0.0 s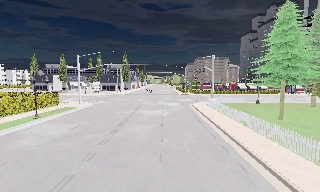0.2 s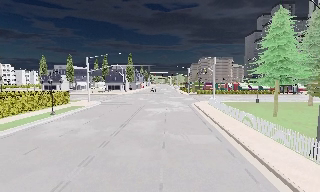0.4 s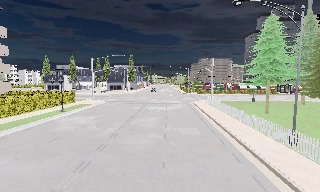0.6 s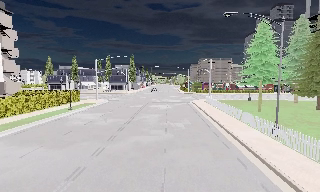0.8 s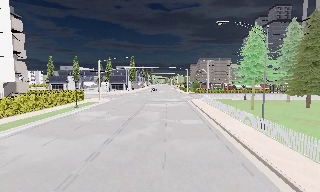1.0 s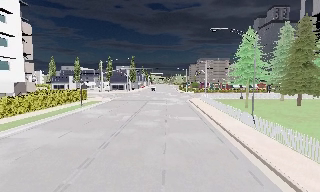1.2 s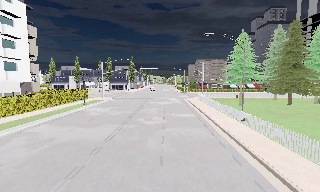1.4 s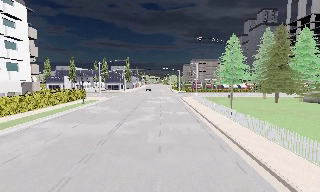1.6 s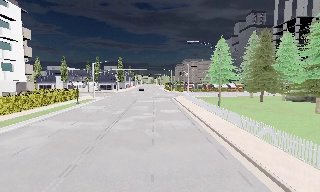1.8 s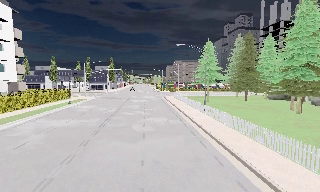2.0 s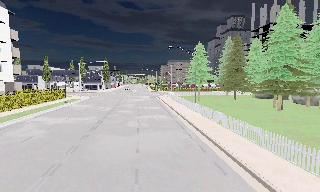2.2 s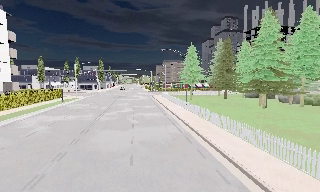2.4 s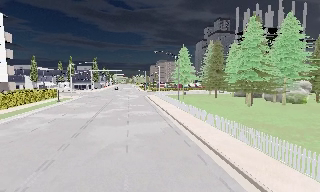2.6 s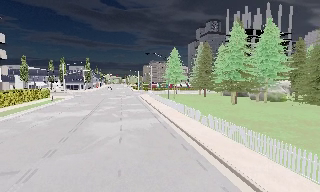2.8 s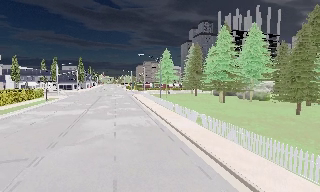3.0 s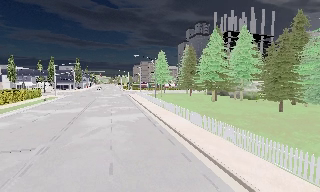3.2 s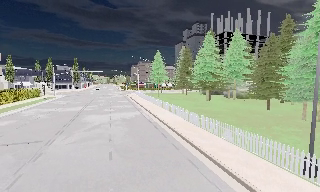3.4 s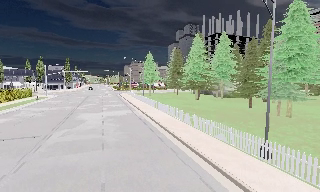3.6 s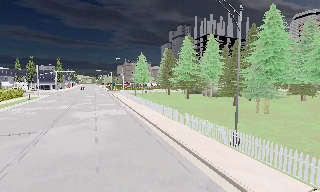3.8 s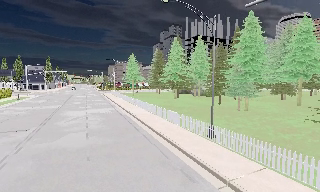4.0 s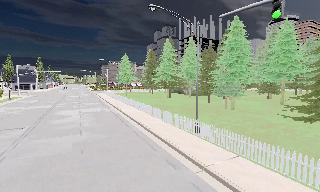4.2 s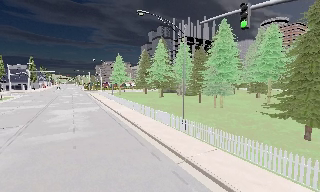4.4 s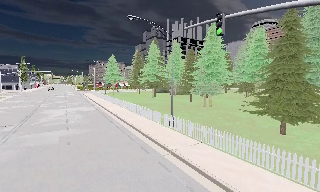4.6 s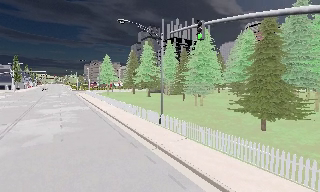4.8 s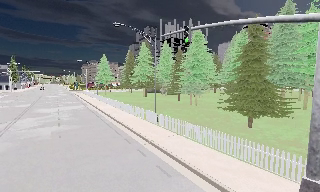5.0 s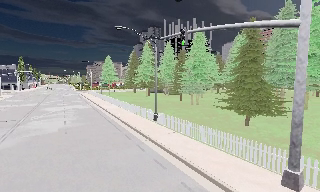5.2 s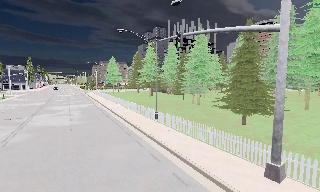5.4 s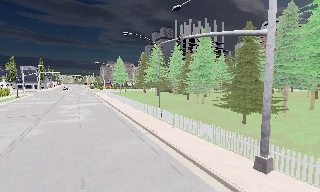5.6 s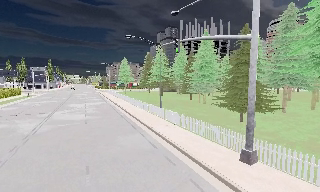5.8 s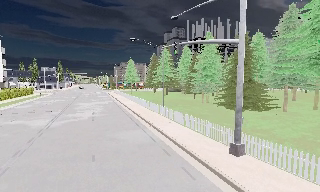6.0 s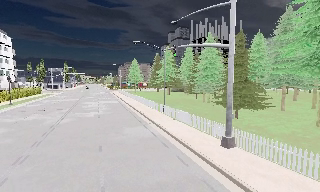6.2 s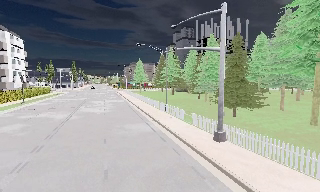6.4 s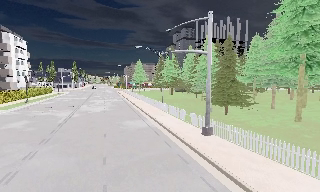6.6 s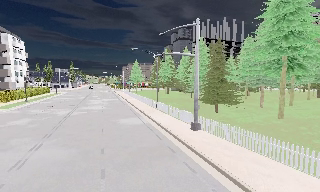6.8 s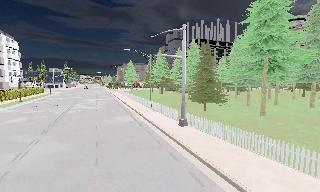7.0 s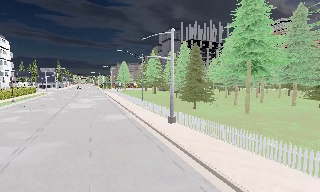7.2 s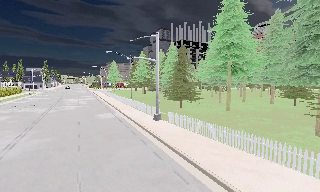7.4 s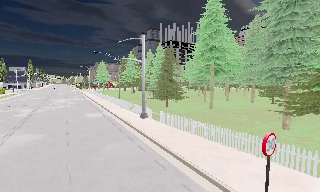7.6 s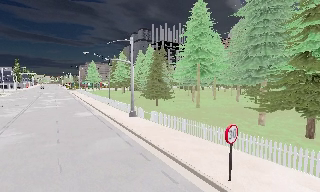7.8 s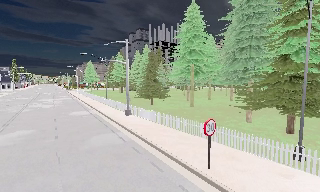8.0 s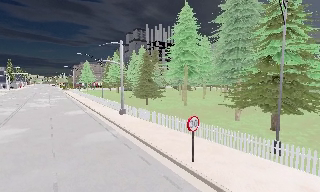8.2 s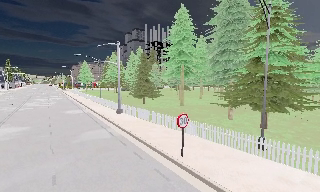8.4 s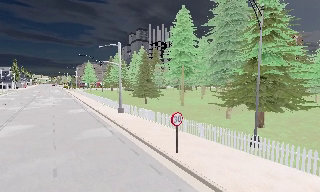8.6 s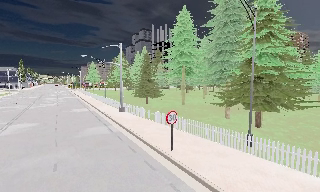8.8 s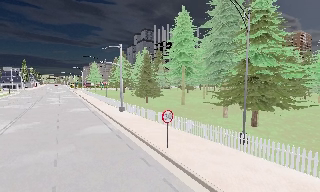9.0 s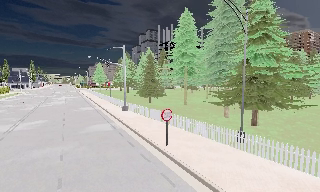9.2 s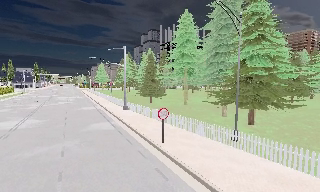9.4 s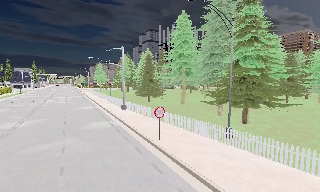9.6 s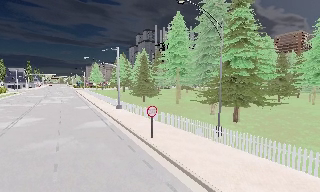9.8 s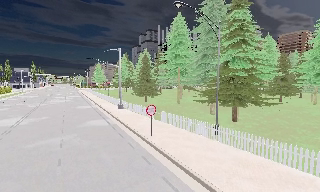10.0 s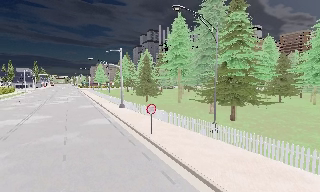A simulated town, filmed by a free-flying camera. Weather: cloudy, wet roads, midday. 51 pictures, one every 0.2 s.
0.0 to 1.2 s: The camera travels backward, about 9 m, so what stands in front gets smaller.
1.2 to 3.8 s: The scene slides to the left, as the camera pans about 25 degrees to its right. It travels backward, about 17 m, so what stands in front gets smaller.
3.8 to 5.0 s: The camera travels backward and to its right, about 5 m, so what stands in front gets smaller.
5.0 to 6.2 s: The camera pans to its left, which is counterclockwise from overhead, by about 10 degrees. It travels backward and to its right, about 6 m, so what stands in front gets smaller.
6.2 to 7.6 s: The scene slides to the left, as the camera pans about 15 degrees to its right. It travels backward and to its right, about 7 m, so what stands in front gets smaller.
7.6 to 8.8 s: The camera travels backward and to its right, about 3.5 m, so what stands in front gets smaller. It loses speed.
8.8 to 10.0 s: The camera travels backward and to its right, about 2.5 m, so what stands in front gets smaller.
The film runs backward here.
